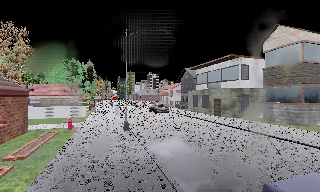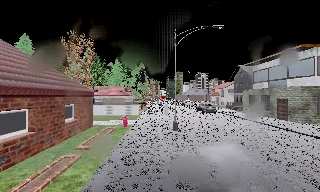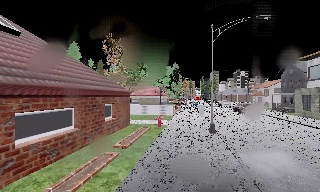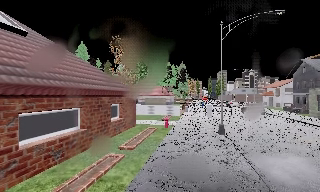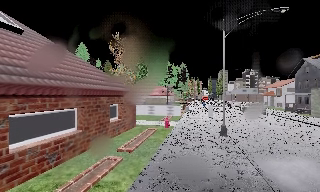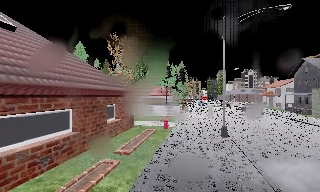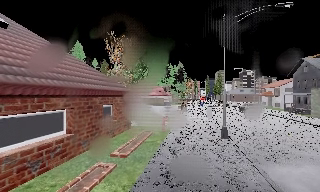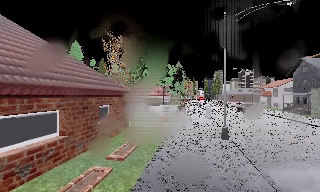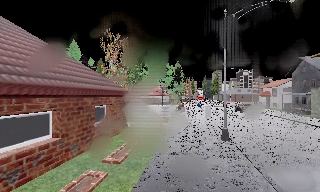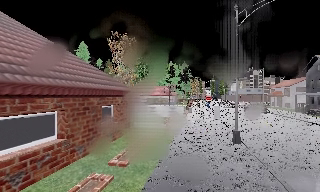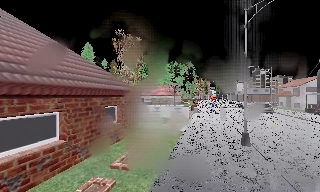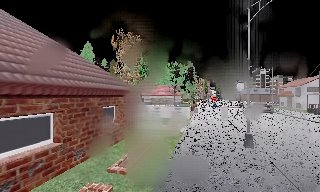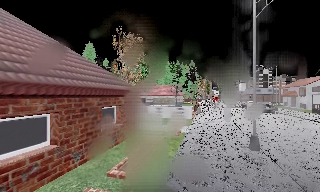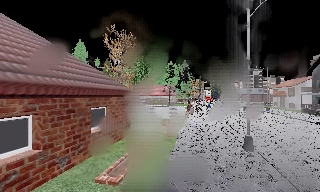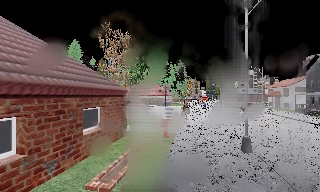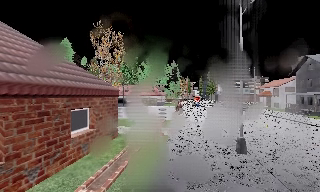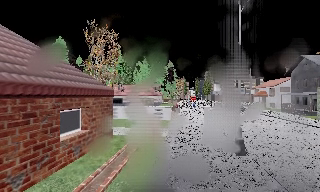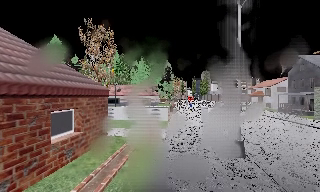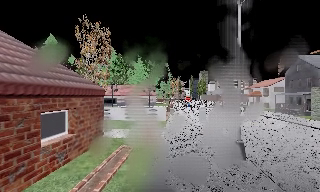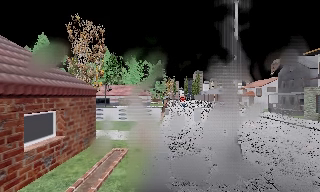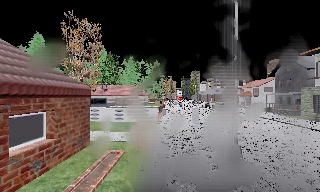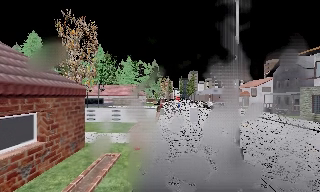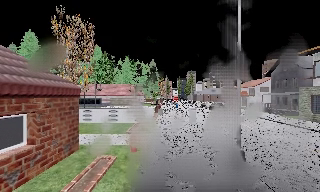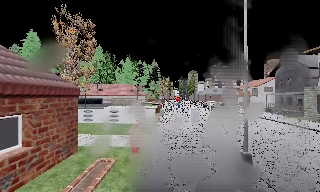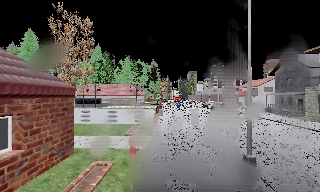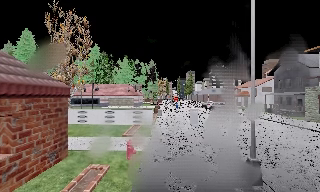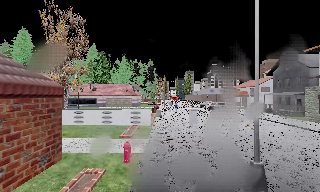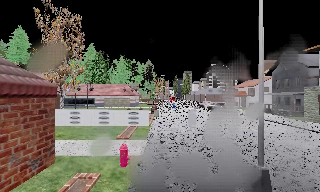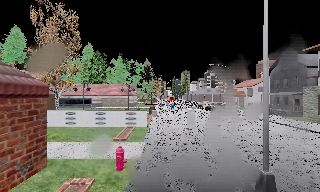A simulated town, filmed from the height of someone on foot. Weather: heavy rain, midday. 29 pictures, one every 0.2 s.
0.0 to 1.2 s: The scene slides to the right, as the camera pans about 30 degrees to its left. It travels forward, about 1.5 m.
1.2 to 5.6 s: The camera pans to its right, which is clockwise from overhead, by about 10 degrees. It travels forward, about 6 m, so what stands in front looms larger.
The film runs forward here.
